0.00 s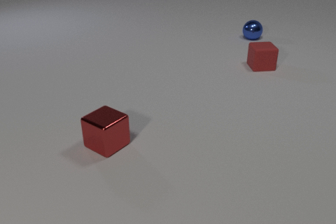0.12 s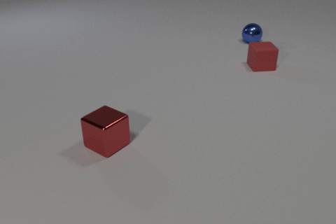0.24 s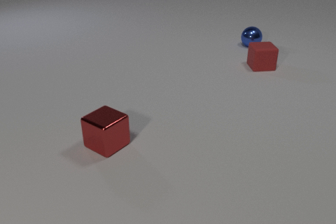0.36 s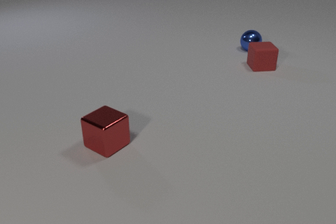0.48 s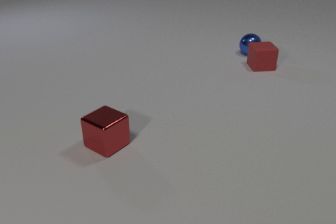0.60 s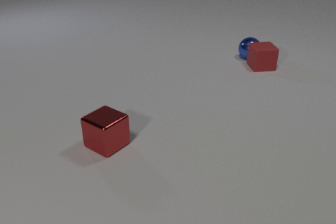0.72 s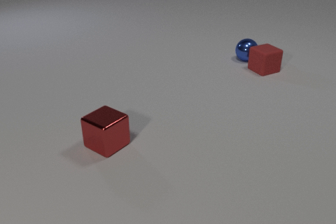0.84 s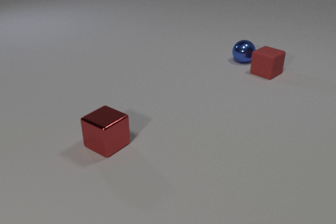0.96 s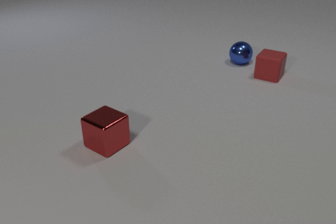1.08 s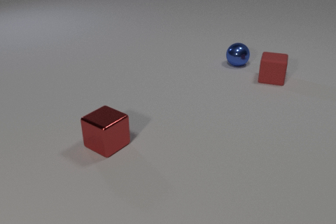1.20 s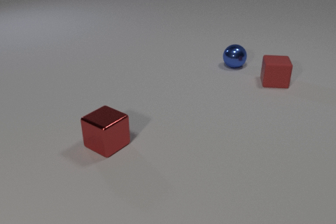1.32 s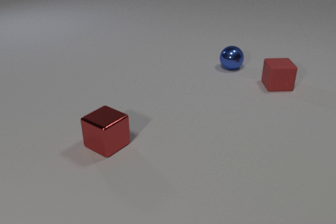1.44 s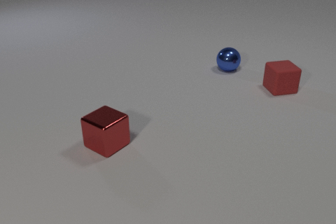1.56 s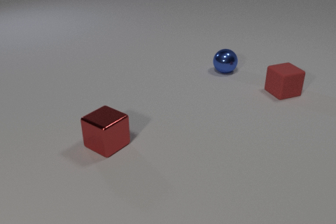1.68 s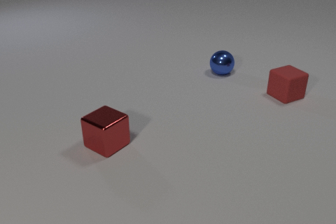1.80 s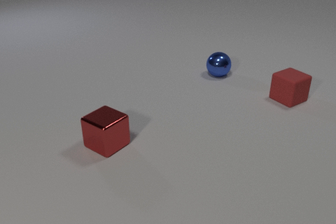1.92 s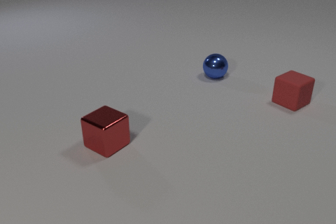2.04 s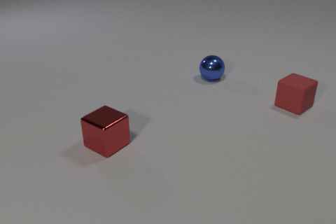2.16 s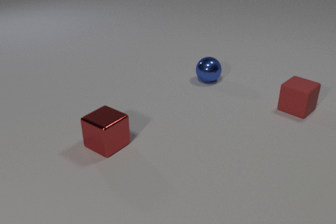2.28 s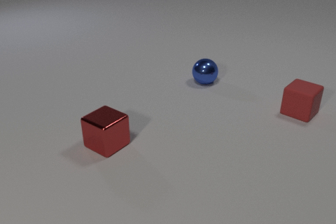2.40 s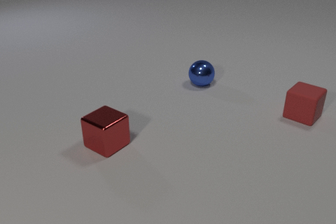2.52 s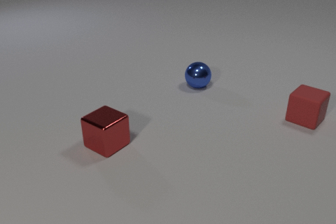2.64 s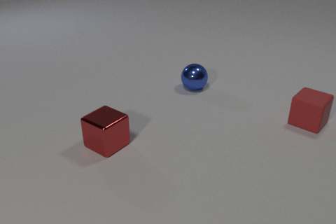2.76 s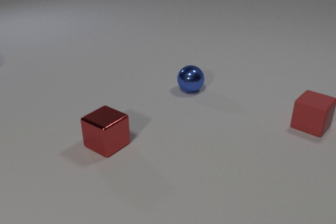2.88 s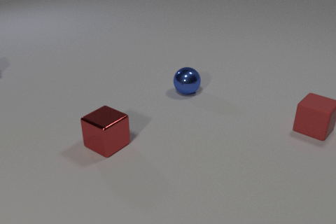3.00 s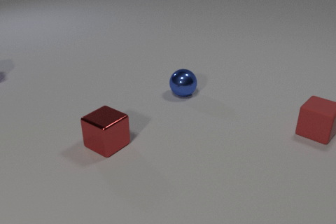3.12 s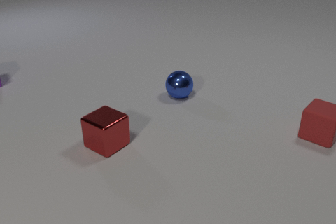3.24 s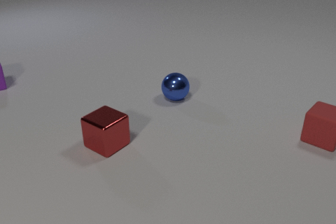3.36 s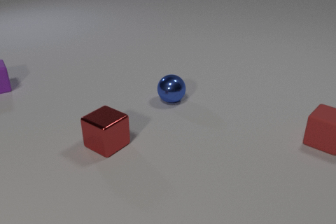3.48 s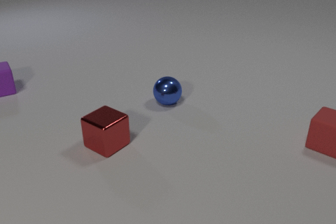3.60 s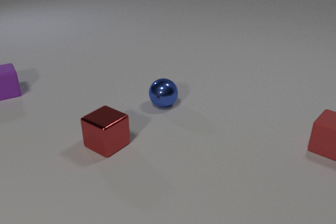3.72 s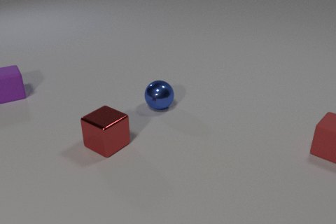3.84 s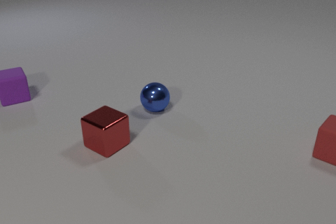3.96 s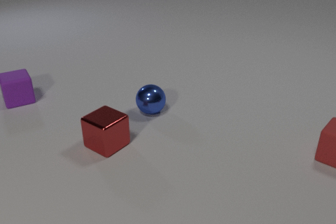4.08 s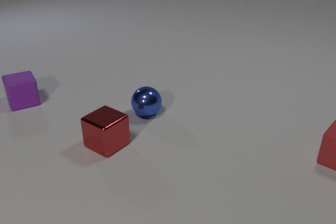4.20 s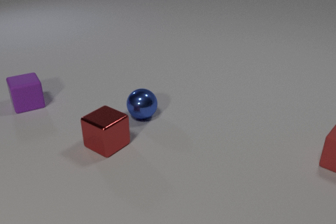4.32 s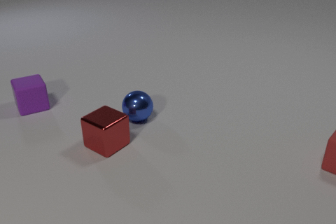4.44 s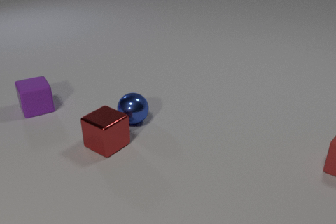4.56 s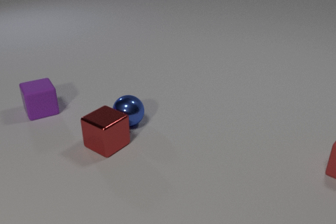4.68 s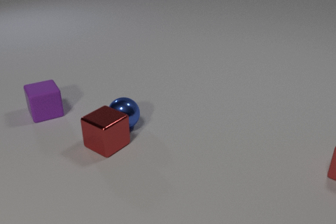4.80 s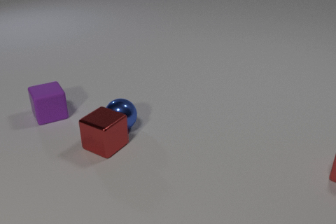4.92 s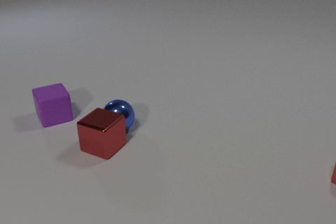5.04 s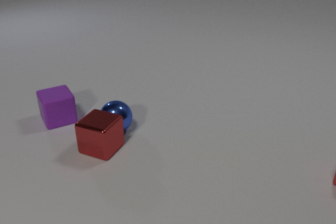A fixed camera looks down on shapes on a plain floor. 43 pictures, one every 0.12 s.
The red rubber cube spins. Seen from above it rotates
counterclockwise.
The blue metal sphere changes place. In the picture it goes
toward the camera.
0.00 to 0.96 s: The blue metal sphere rolls toward the camera. The red rubber cube slides toward the camera, spins so that its near face slides to the right, counterclockwise seen from above. The blue metal sphere and the red rubber cube collide.
0.96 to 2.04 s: The blue metal sphere rolls toward the camera and to the left. The red rubber cube slides toward the camera and to the right, spins so that its near face slides to the right, counterclockwise seen from above.
2.04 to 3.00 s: The blue metal sphere rolls toward the camera and to the left. The red rubber cube slides toward the camera and to the right.
3.00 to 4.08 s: The blue metal sphere rolls toward the camera and to the left. The red rubber cube slides toward the camera and to the right. The purple rubber cube comes in at the left edge, slides toward the camera and to the right.
4.08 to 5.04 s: The blue metal sphere rolls to the left and toward the camera. The red rubber cube slides toward the camera and to the right. The purple rubber cube slides toward the camera and to the right. The blue metal sphere and the red metal cube collide.
Are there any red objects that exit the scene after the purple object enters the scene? no.
How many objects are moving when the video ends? 4.
What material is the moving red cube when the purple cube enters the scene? rubber.
